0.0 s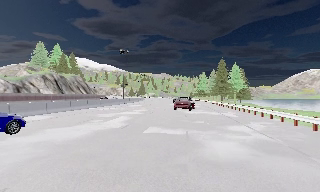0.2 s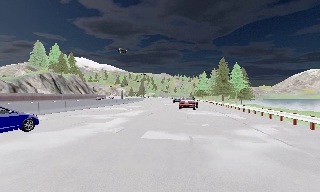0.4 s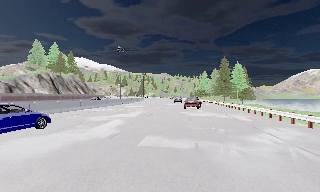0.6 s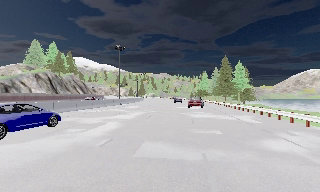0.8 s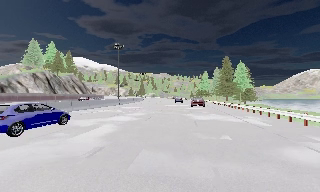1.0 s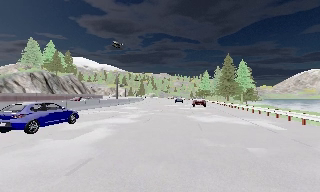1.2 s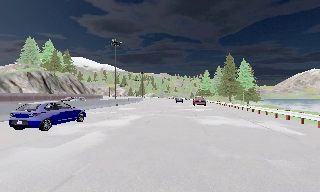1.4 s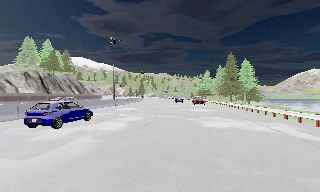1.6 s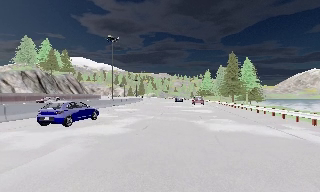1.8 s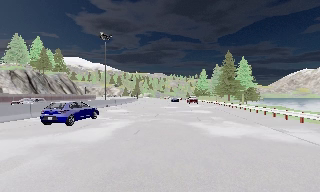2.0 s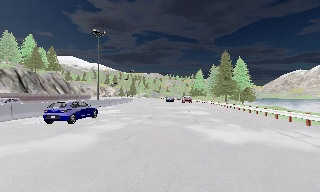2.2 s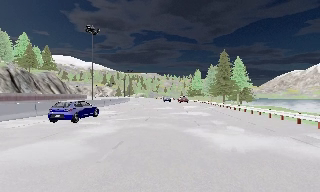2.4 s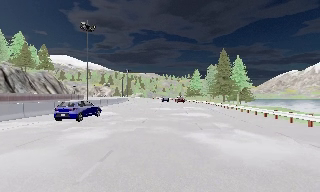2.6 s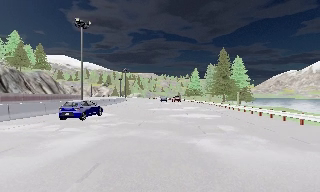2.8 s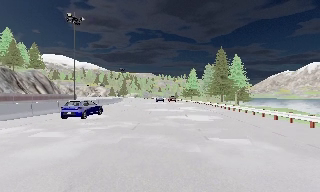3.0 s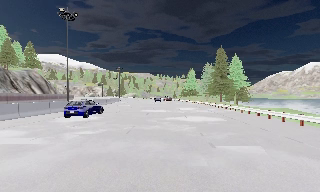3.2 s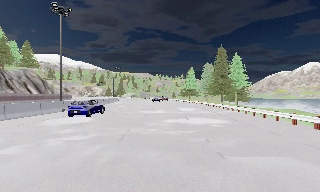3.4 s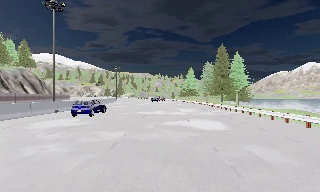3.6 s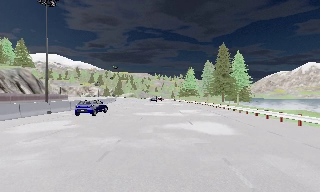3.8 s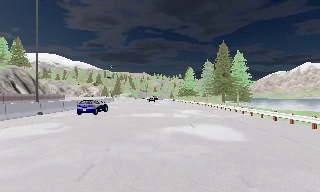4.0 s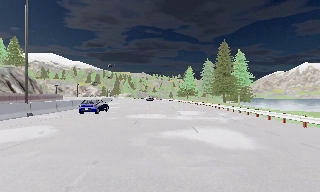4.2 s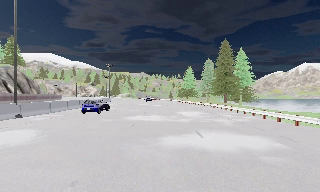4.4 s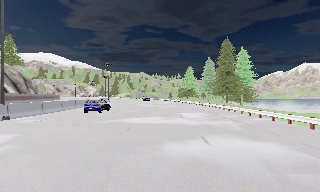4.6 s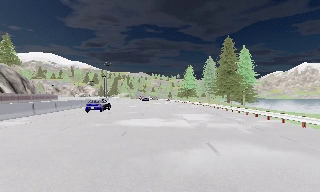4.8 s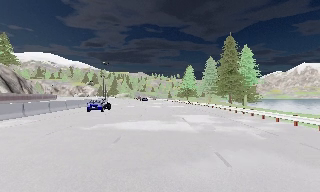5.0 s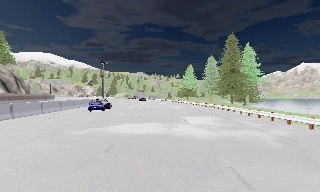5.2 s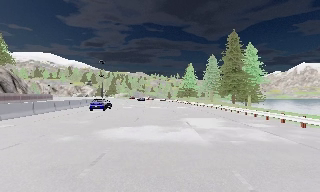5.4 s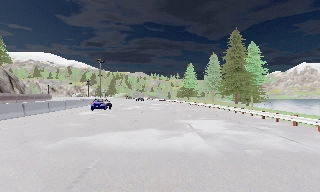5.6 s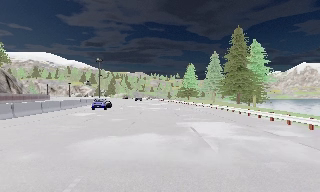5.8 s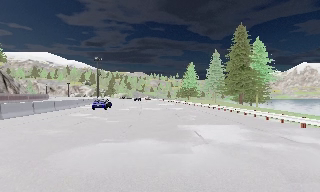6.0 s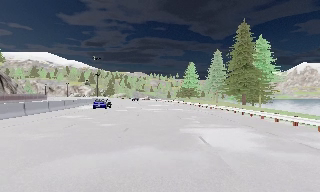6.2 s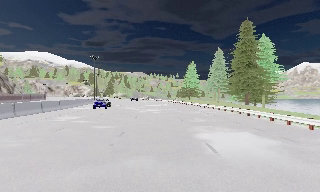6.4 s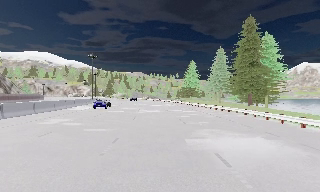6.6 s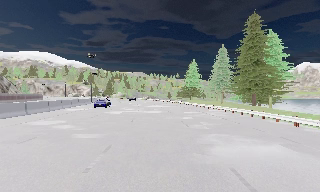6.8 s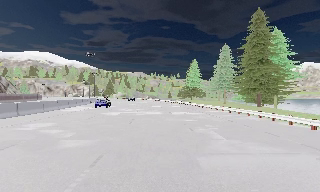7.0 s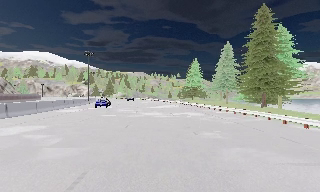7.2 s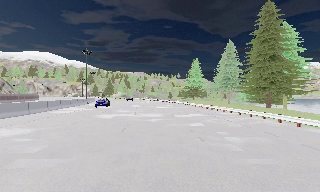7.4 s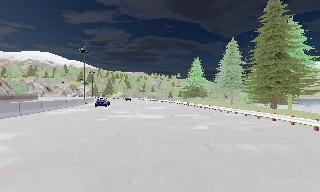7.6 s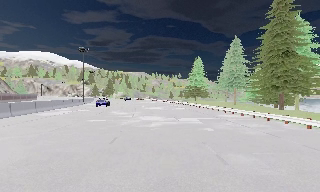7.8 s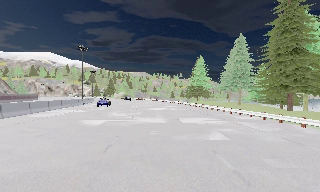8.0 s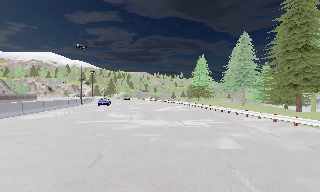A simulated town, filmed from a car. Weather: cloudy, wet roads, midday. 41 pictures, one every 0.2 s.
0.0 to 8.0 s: The camera travels forward, about 40 m, so what stands in front looms larger.
The film runs forward here.
